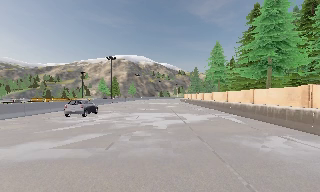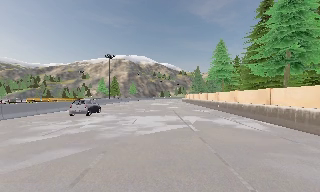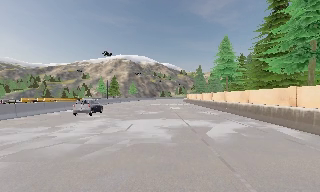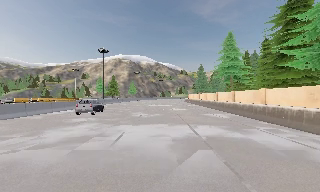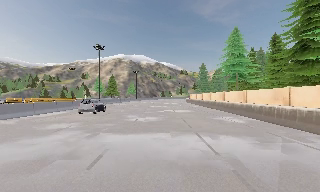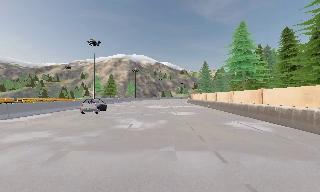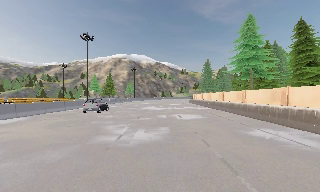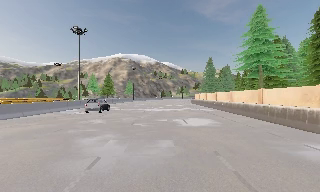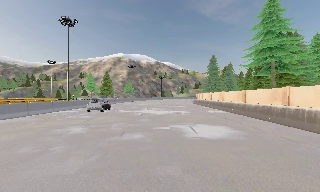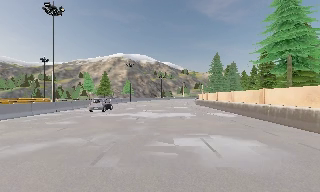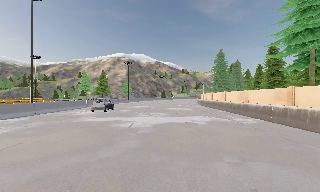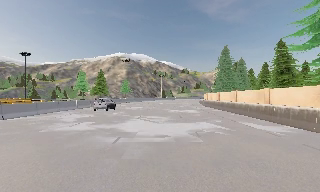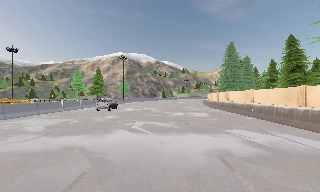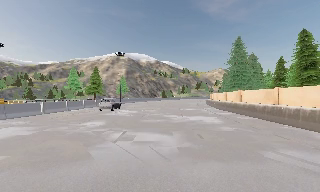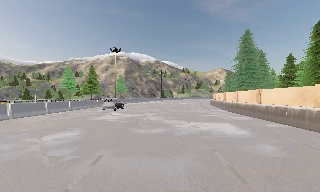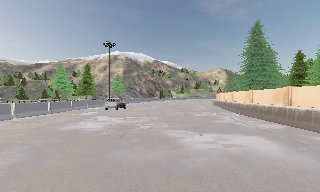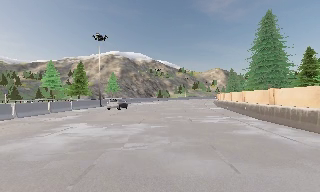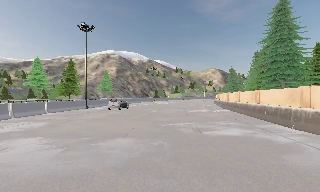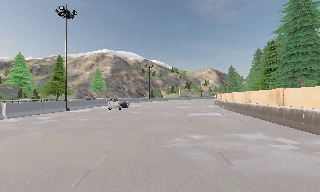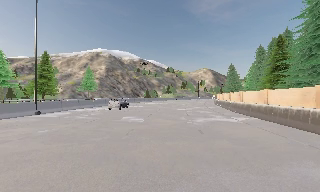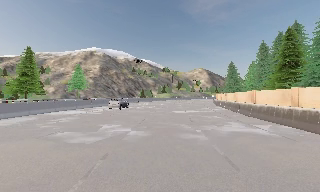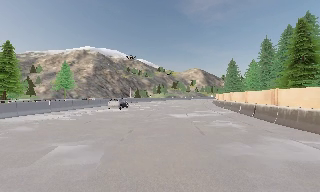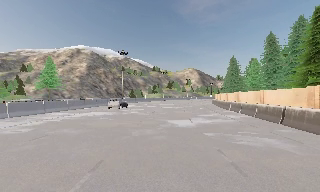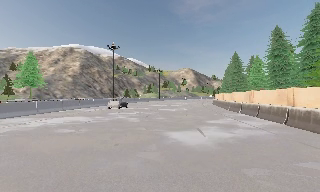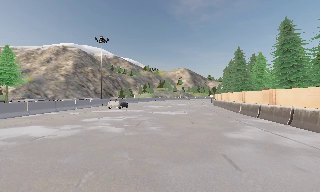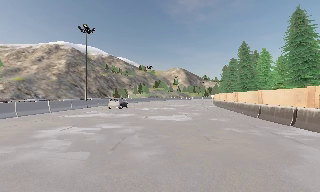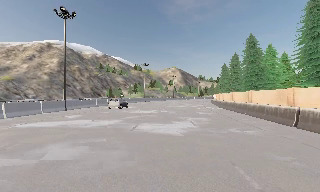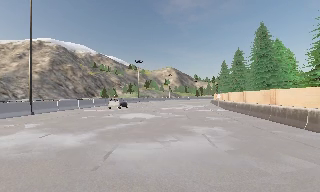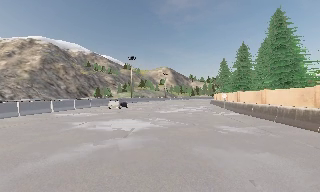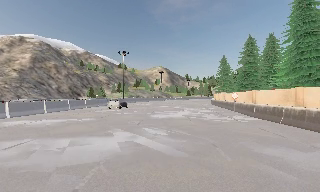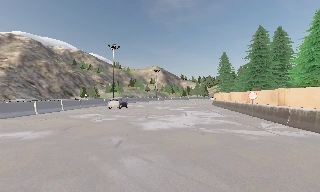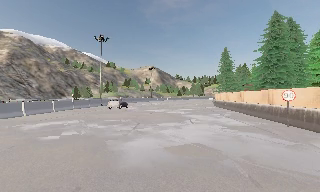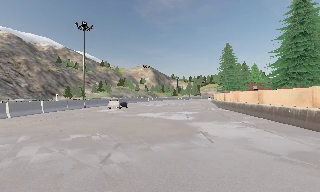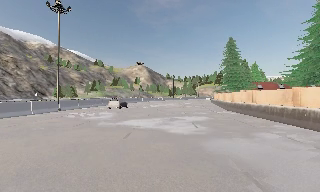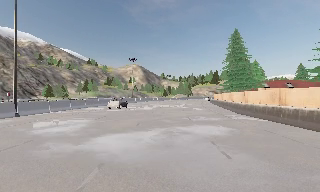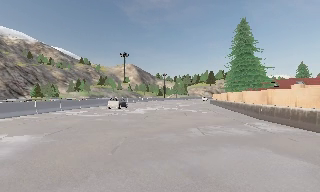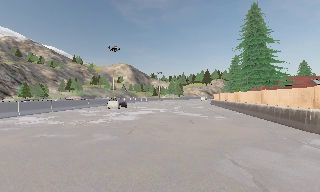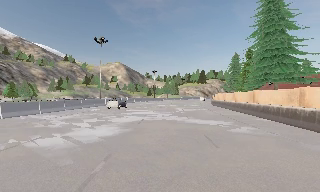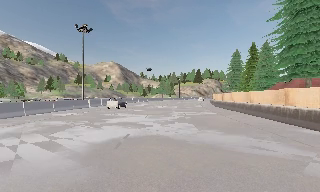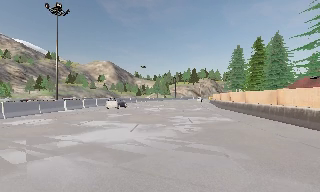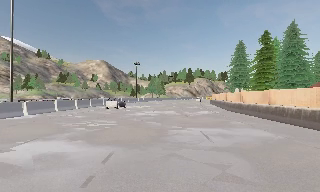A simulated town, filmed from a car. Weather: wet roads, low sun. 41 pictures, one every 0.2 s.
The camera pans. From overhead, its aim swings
clockwise.
The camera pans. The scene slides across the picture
to the left.
0.0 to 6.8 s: The scene slides to the left, as the camera pans about 30 degrees to its right. It travels forward, about 120 m. It gains speed.
6.8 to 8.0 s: The camera pans to its right, which is clockwise from overhead, by about 10 degrees. It travels forward, about 30 m, so what stands in front looms larger.
The film runs forward here.
